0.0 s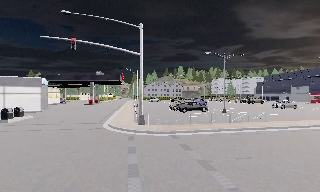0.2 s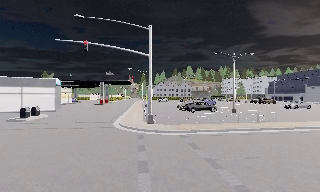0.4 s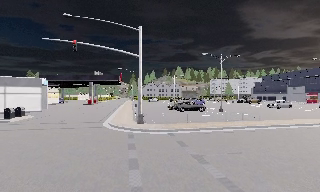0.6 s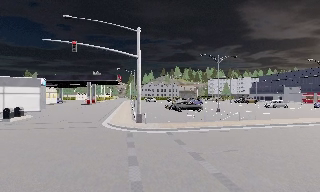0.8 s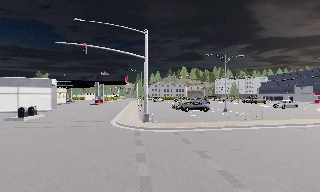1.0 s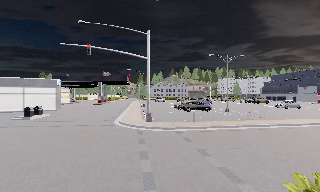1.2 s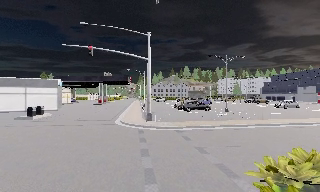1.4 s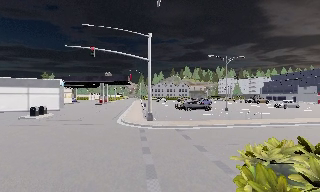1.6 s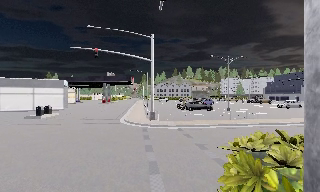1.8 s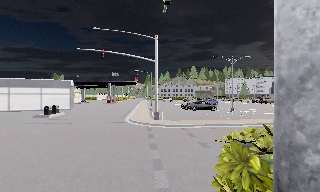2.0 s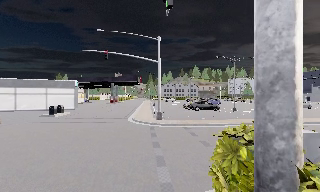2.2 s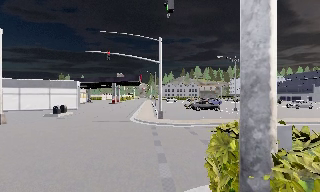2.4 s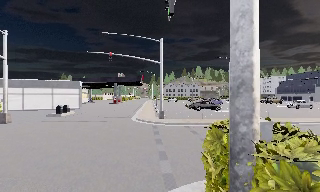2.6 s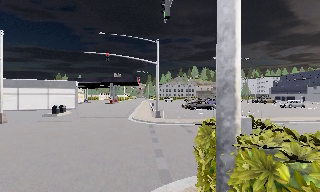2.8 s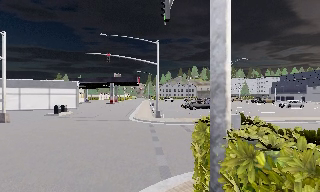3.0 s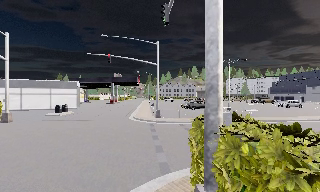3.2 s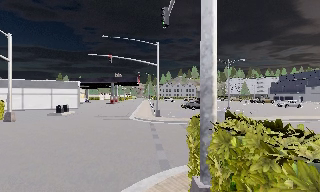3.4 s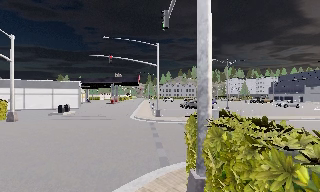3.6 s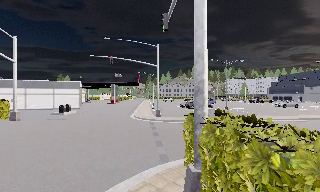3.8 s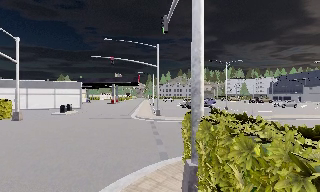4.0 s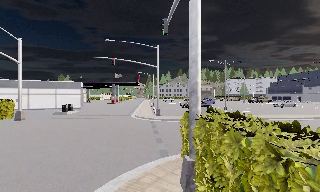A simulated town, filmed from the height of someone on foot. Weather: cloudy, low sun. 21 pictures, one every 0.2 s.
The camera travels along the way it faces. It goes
backward.
0.0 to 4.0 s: The camera travels backward, about 5 m, so what stands in front gets smaller.
The film runs backward here.
